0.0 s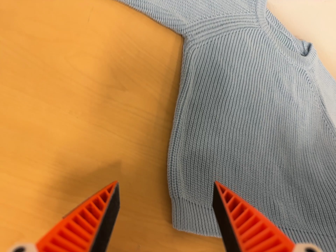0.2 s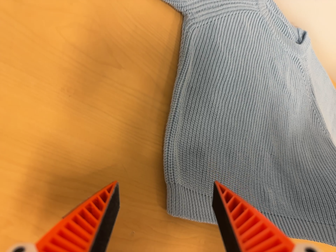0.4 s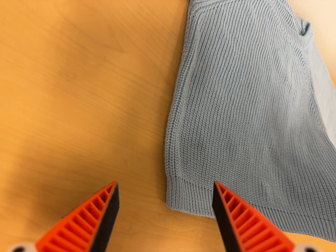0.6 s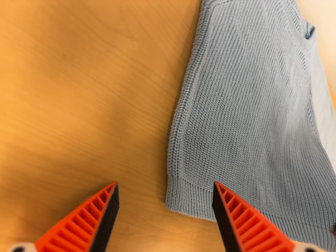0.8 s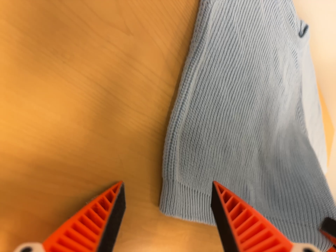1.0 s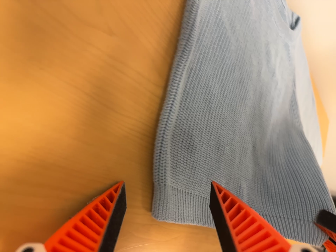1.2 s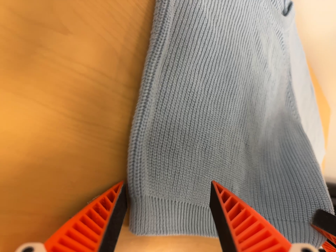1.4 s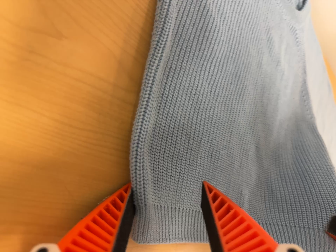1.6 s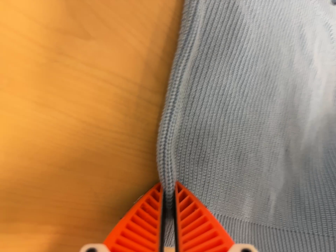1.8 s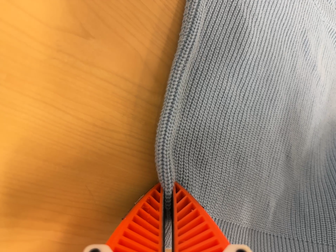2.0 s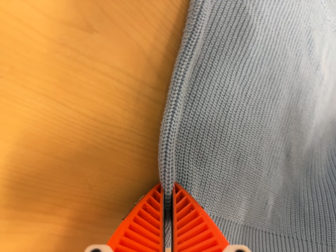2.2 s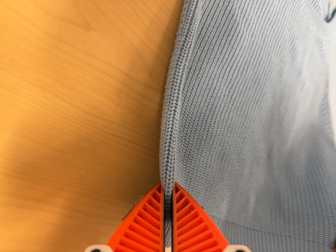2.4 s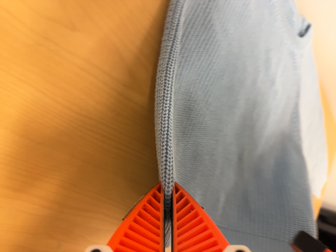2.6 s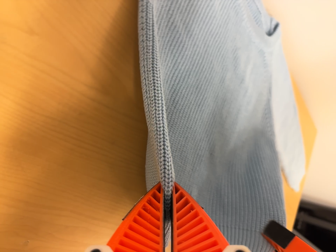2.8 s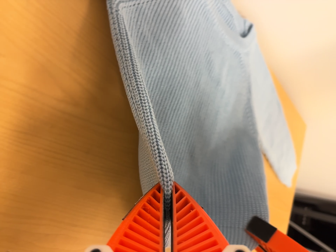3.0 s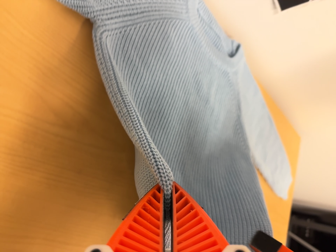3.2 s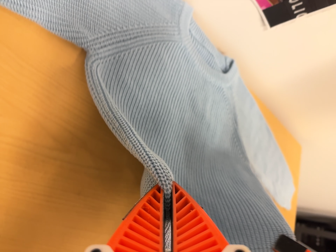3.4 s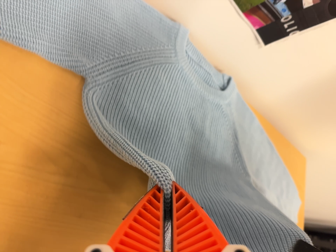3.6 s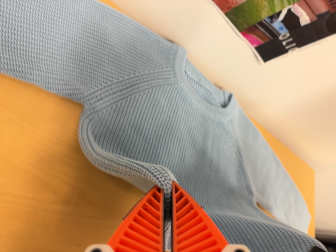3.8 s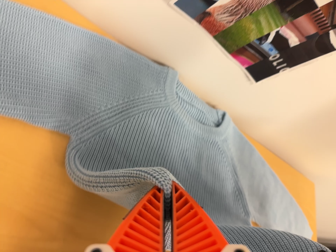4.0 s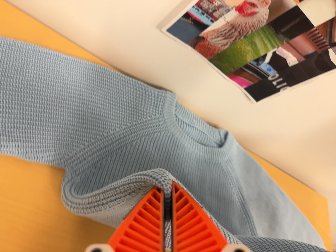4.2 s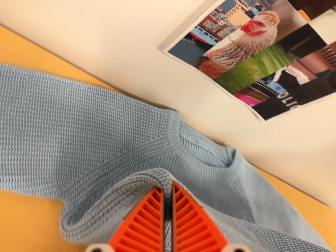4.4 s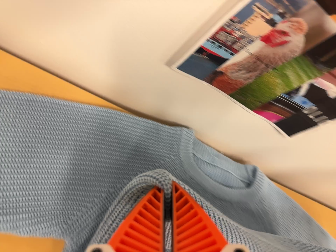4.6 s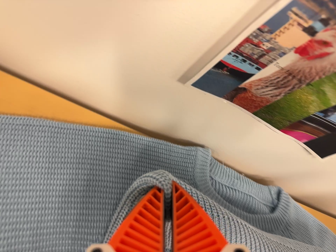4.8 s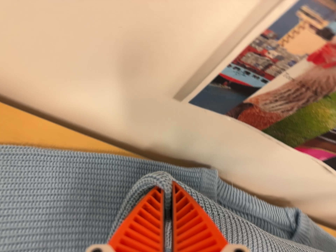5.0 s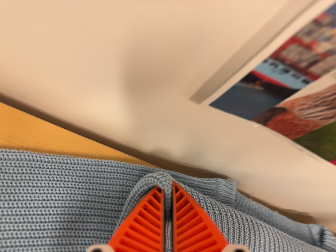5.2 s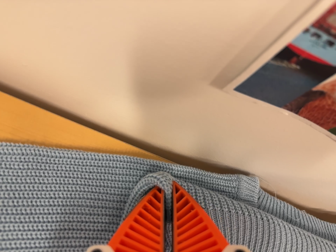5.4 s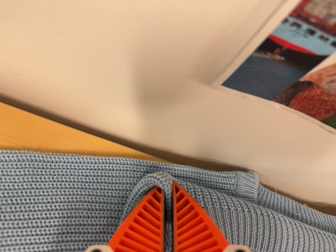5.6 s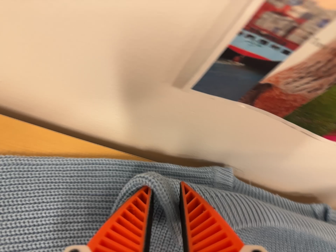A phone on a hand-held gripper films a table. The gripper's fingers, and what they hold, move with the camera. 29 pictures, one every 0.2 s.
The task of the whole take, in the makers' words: fold up.
0.0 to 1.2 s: The scene slides to the left, as the camera pans about 15 degrees to its right. It travels forward, about 9 cm, so what stands in front looms larger. Its aim tips toward the bottom of its view by about 15 degrees, and the scene shifts upward.
1.2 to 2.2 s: The camera shifts only a little, or ends up much as it began.
2.2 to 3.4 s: The camera travels to its right and backward, about 12 cm, so close, fixed things drift to the left. Its aim tips toward the top of its view by about 10 degrees, and the scene shifts downward. It rolls about its line of sight by about 10 degrees, and the scene rotates counterclockwise.
3.4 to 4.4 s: The camera travels toward the top of its view, forward and to its right, about 14 cm, so close, fixed things drift downward. Its aim tips toward the top of its view by about 10 degrees, and the scene shifts downward.
4.4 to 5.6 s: The camera travels forward, about 10 cm, so what stands in front looms larger.
The film runs forward here.
